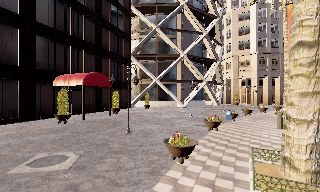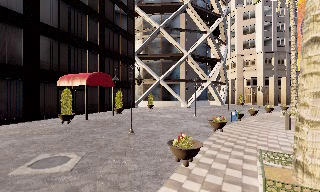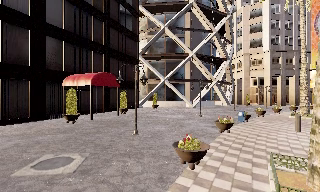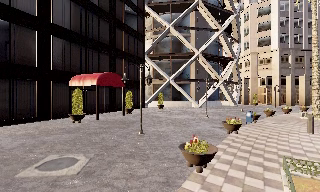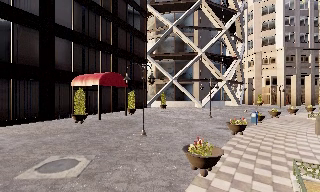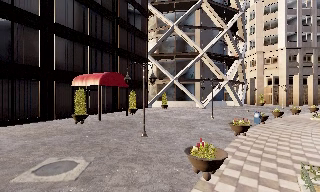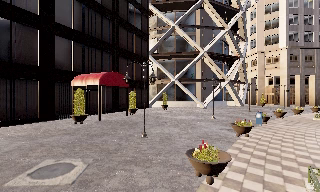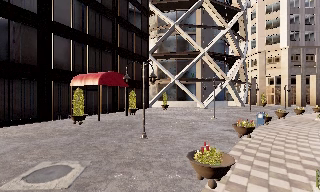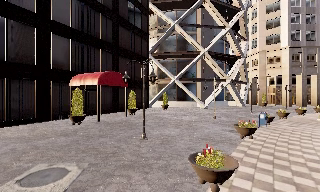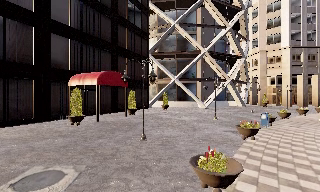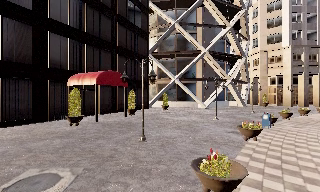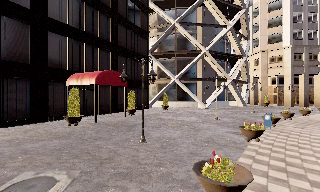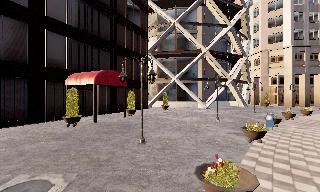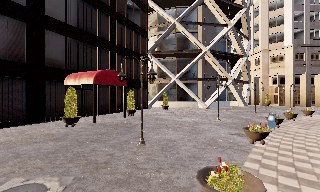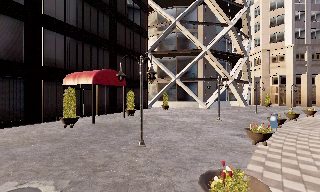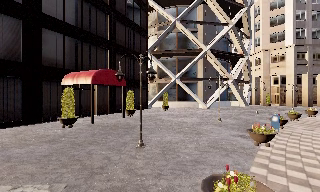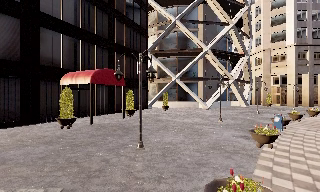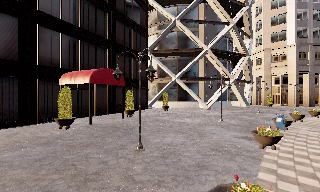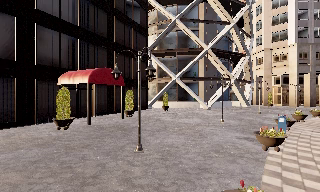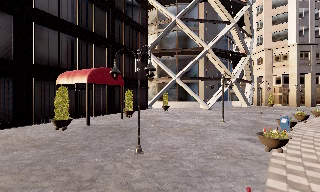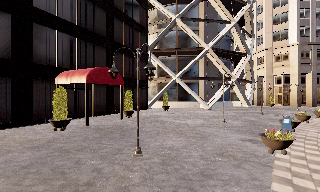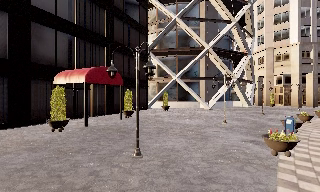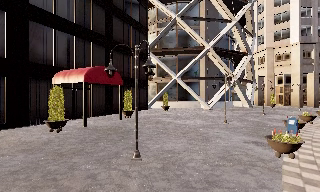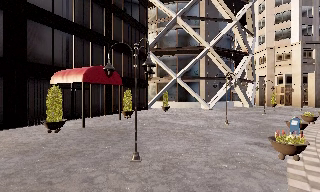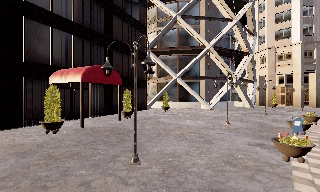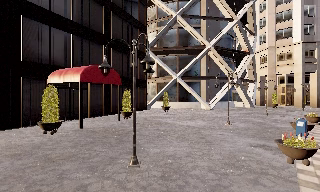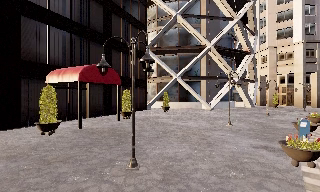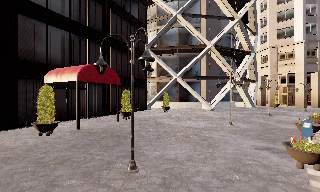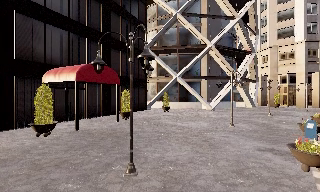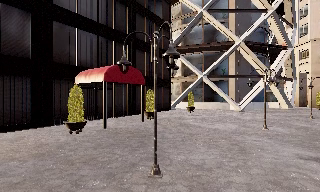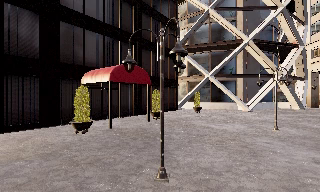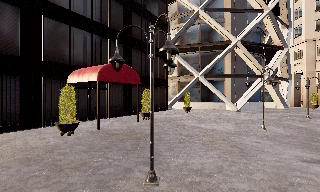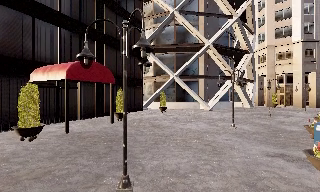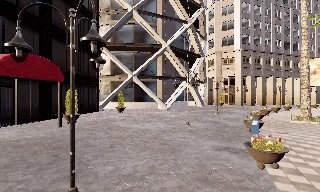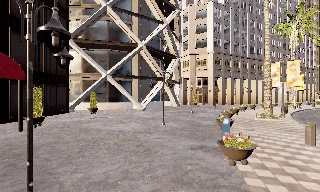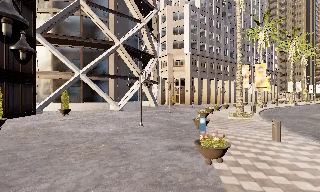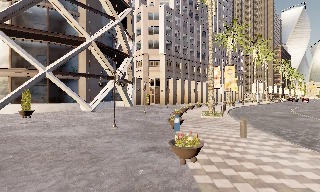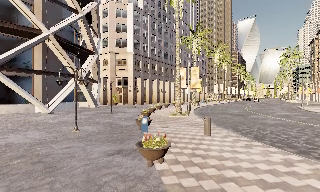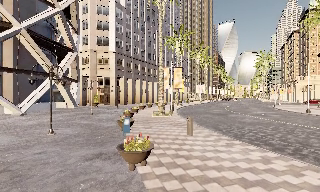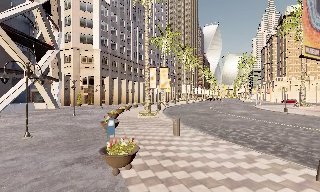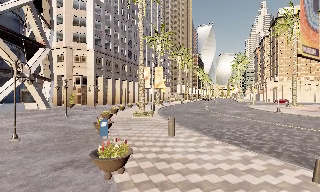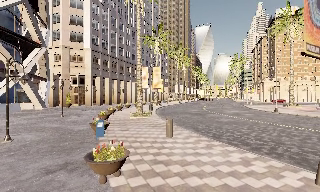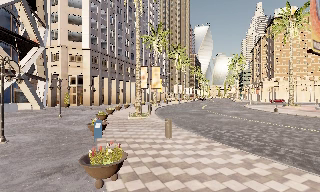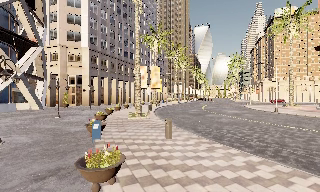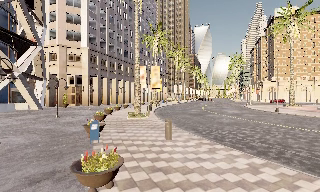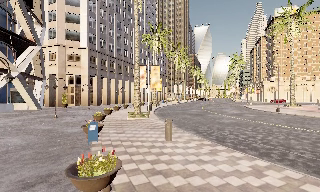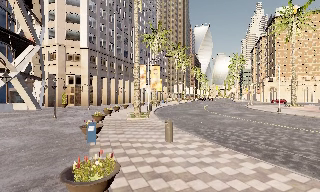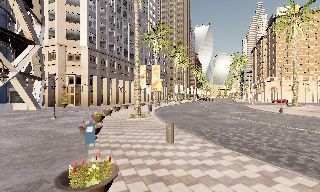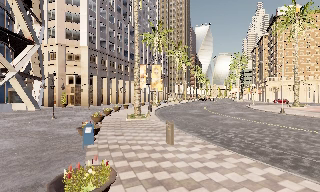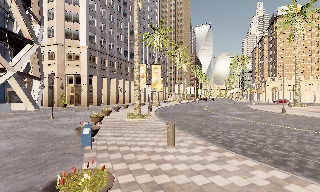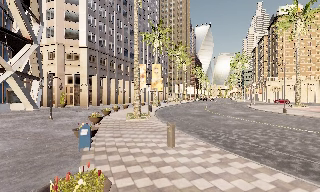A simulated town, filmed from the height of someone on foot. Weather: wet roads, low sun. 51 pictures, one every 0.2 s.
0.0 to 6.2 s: The camera swings to its left by about 15 degrees, and the scene slides to the right. It travels forward, about 7 m, so what stands in front looms larger.
6.2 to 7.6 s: The camera pans to its right, which is clockwise from overhead, by about 65 degrees. It travels forward, about 1.5 m.
7.6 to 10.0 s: The camera travels forward, about 2.5 m, so what stands in front looms larger.
The film runs forward here.
